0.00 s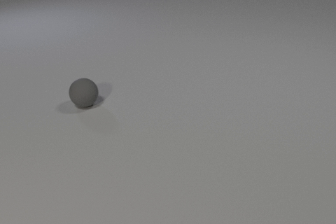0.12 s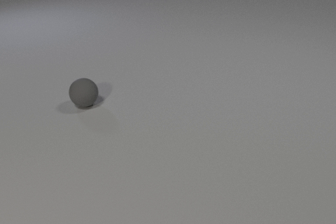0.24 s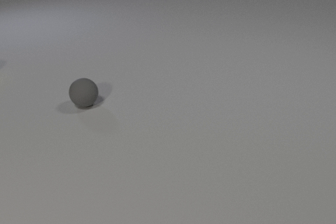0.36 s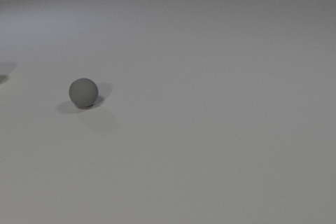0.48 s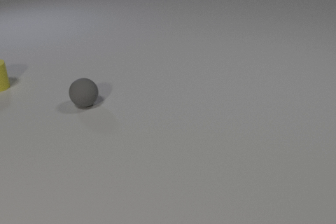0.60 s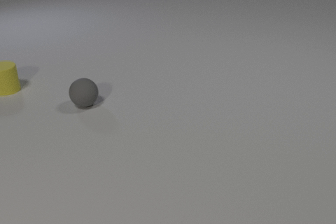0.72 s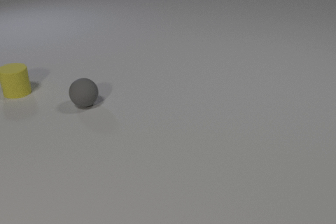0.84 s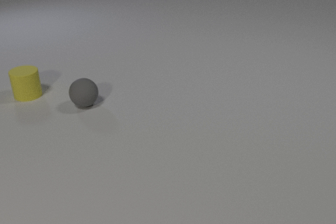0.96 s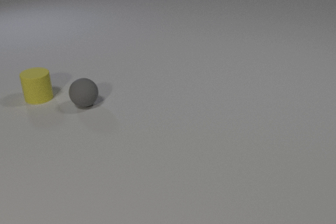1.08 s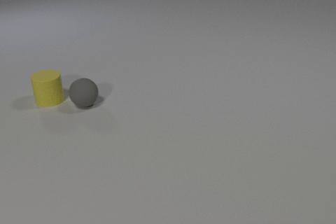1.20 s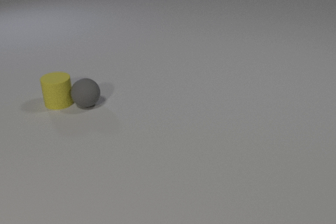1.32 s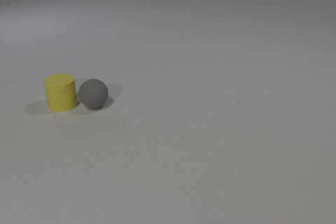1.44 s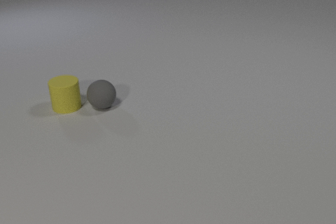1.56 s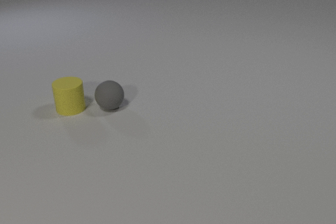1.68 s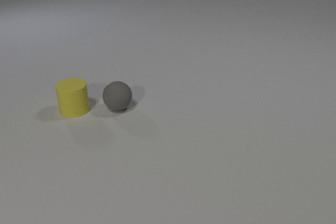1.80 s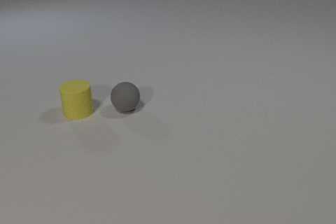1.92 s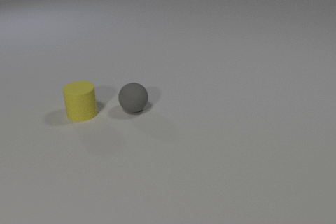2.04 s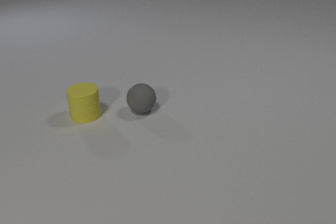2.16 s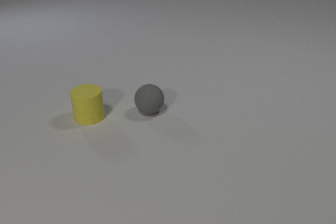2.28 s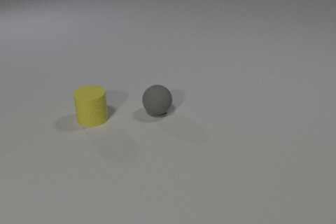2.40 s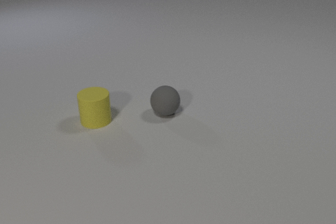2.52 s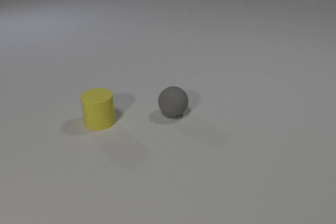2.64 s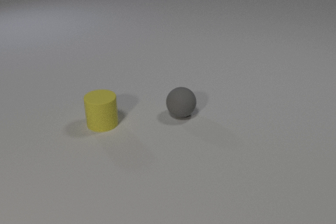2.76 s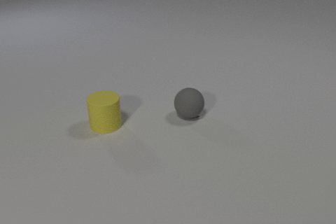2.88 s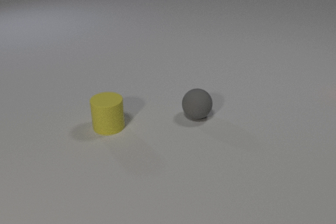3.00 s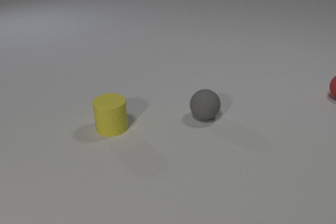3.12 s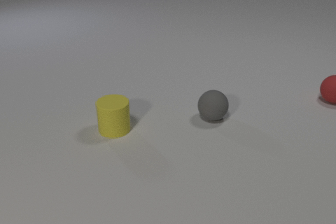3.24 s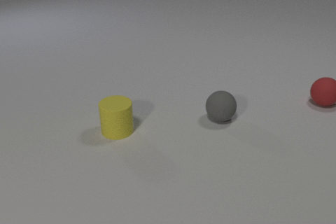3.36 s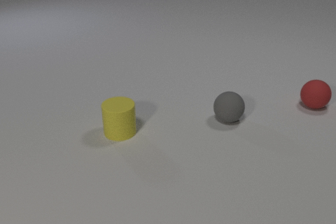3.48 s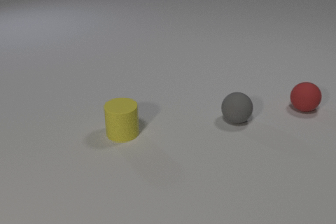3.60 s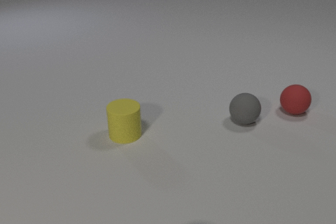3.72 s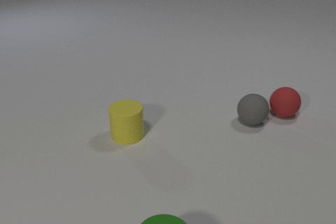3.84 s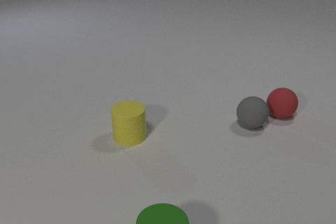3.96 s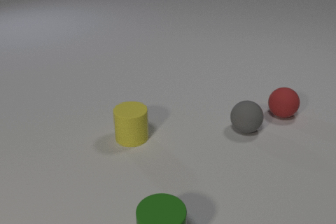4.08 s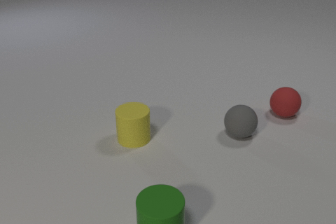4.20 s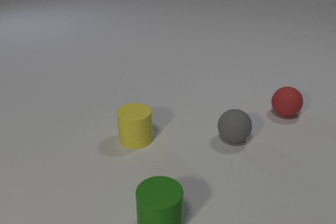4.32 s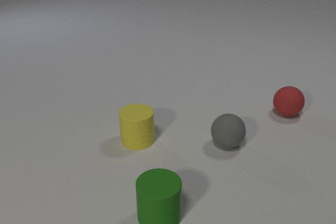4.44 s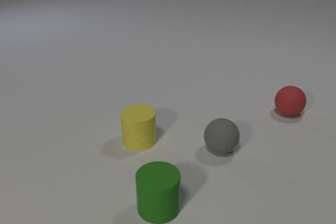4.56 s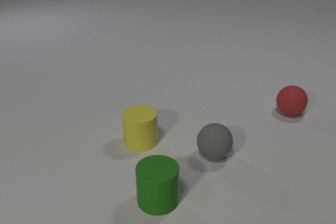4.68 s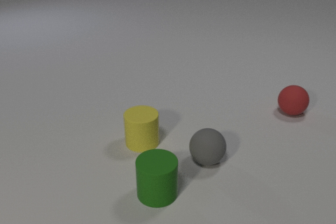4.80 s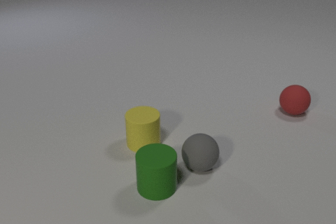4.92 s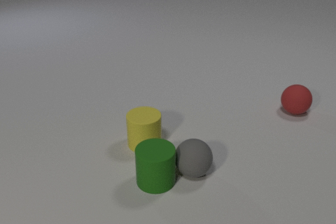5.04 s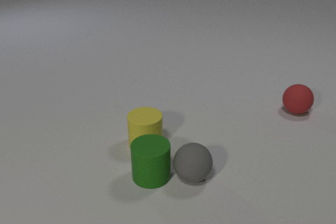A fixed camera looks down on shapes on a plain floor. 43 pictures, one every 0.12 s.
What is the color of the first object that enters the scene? yellow.
How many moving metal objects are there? 0.
What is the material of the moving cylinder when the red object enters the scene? rubber.
0.00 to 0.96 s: The yellow rubber cylinder comes in at the left edge, slides toward the camera and to the right.
0.96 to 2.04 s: The yellow rubber cylinder slides toward the camera and to the right. The gray rubber sphere rolls to the right. The yellow rubber cylinder and the gray rubber sphere collide.
2.04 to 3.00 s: The yellow rubber cylinder slides toward the camera and to the right. The gray rubber sphere rolls to the right. The red rubber sphere comes in at the right edge, rolls toward the camera.
3.00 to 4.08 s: The yellow rubber cylinder slides to the right and toward the camera. The gray rubber sphere rolls to the right and toward the camera. The green rubber cylinder comes in at the bottom edge, slides away from the camera. The red rubber sphere rolls toward the camera and to the left. The gray rubber sphere and the red rubber sphere collide.
4.08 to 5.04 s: The yellow rubber cylinder slides to the right and toward the camera. The gray rubber sphere rolls toward the camera and to the left. The green rubber cylinder slides away from the camera. The red rubber sphere rolls to the right and away from the camera. The gray rubber sphere and the green rubber cylinder collide.
